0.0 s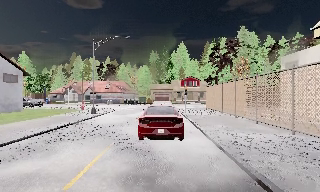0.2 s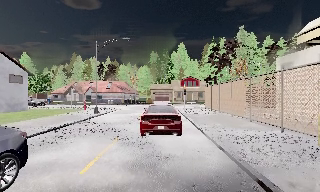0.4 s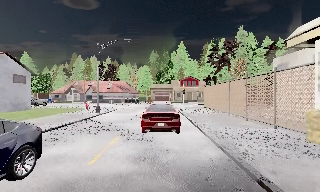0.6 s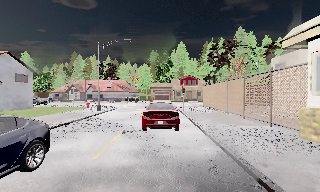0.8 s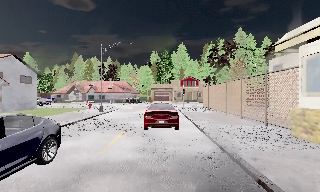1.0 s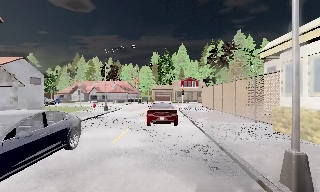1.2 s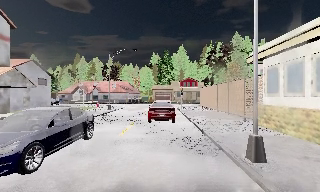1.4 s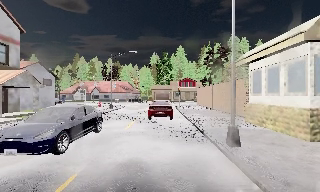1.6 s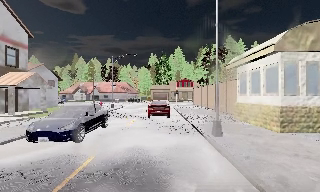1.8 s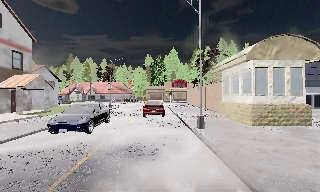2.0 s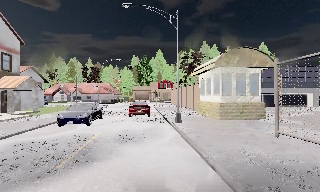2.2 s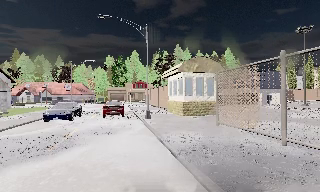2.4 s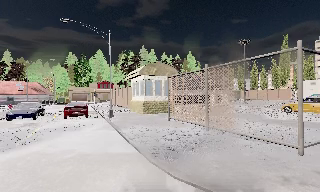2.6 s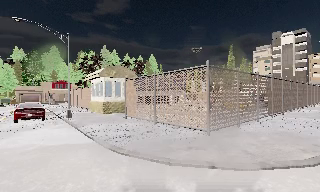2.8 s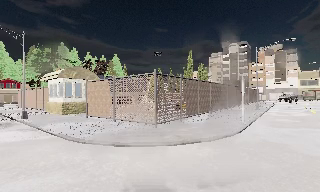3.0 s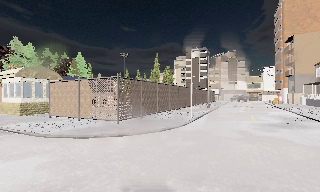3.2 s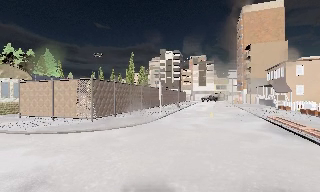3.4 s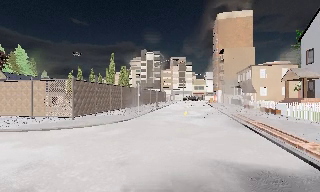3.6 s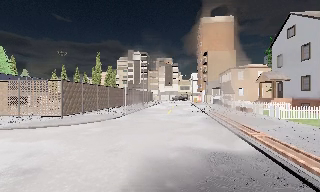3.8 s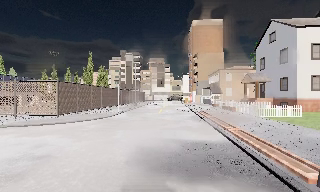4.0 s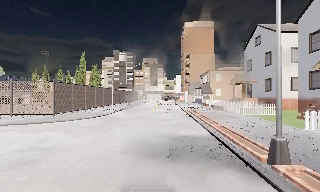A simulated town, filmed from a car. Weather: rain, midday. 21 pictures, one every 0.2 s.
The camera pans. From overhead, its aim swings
clockwise.
The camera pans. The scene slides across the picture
to the left.
0.0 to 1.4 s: The camera travels backward, about 6 m, so what stands in front gets smaller. It gains speed.
1.4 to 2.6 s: The camera pans to its right, which is clockwise from overhead, by about 40 degrees. It travels backward, about 10 m.
2.6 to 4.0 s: The scene slides to the left, as the camera pans about 50 degrees to its right. It travels backward, about 10 m. It loses speed.
The film runs backward here.
